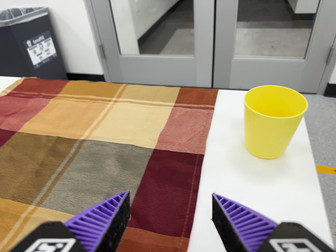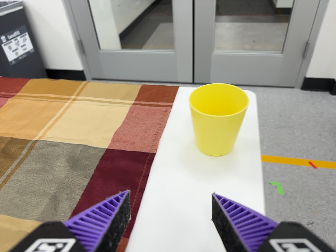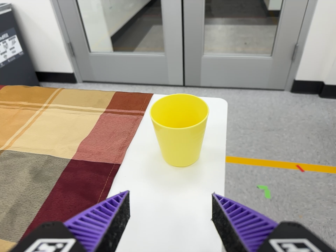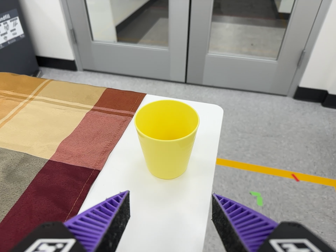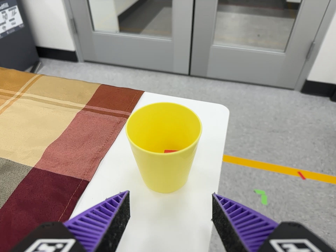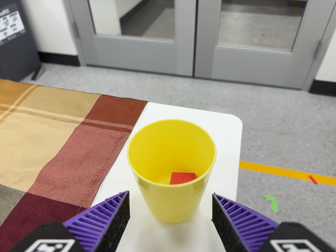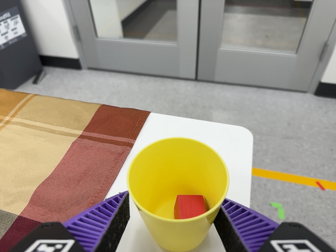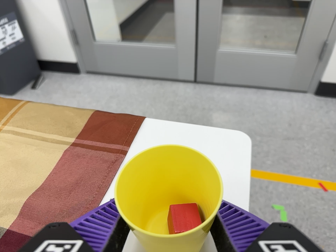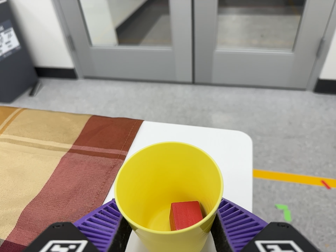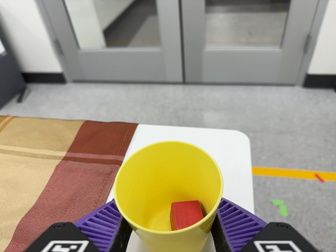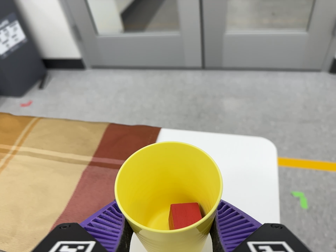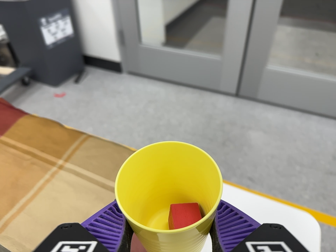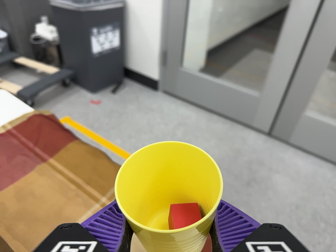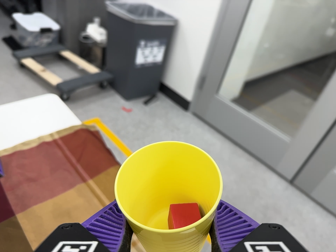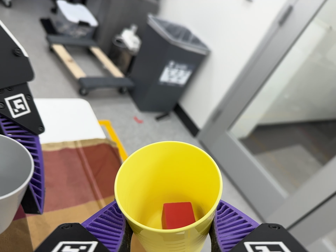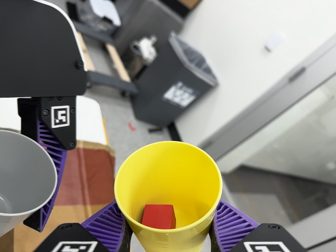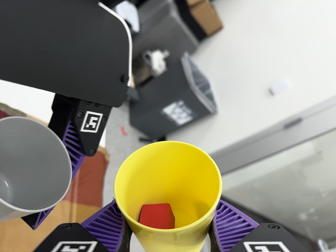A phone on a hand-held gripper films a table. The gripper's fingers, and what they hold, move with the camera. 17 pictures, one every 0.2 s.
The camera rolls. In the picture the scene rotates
clockwise.
0.0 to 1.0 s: The camera travels to its right, forward and toward the top of its view, about 18 cm, so close, fixed things drift to the left.
1.0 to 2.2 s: The camera travels toward the top of its view and to its left, about 12 cm, so close, fixed things drift downward.
2.2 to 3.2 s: The camera travels to its left and toward the top of its view, about 32 cm, so close, fixed things drift to the right. Its aim tips toward the top of its view by about 15 degrees, and the scene shifts downward. It rolls about its line of sight by about 70 degrees, and the scene rotates clockwise.
The film runs forward here.
